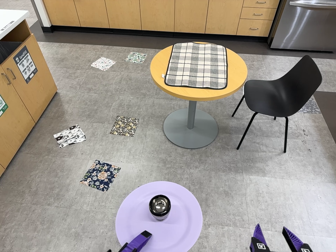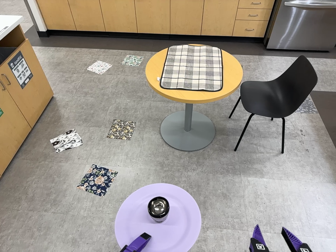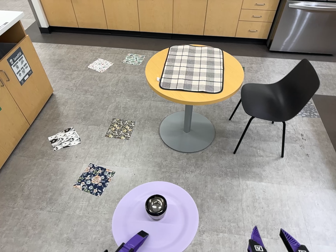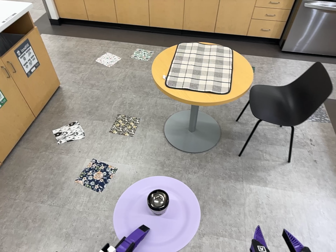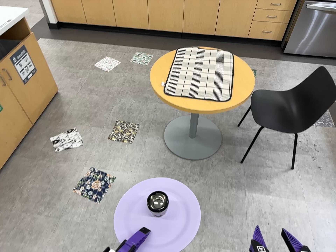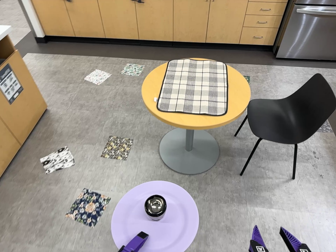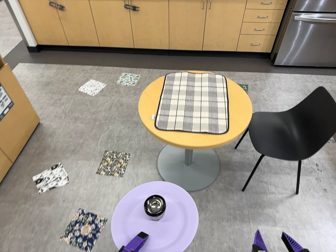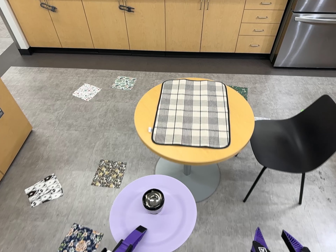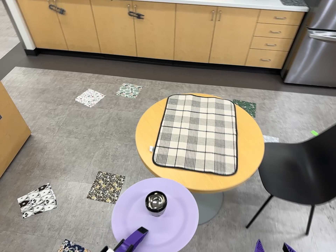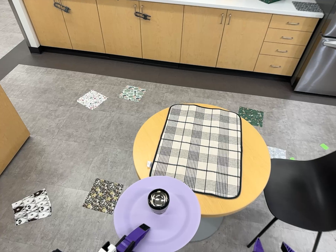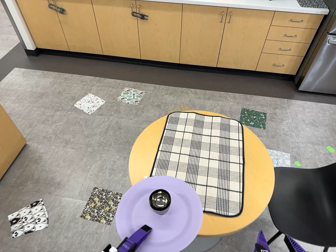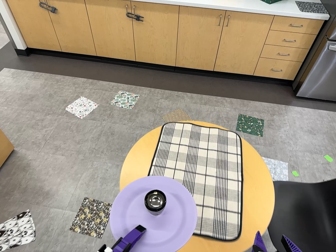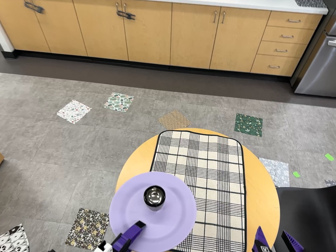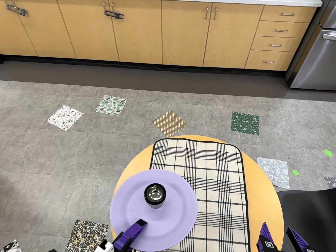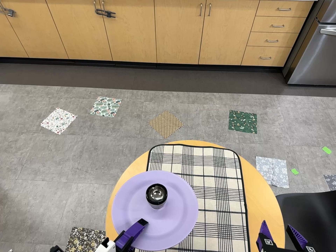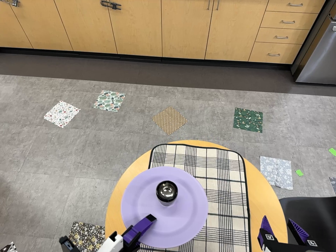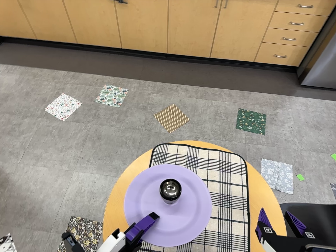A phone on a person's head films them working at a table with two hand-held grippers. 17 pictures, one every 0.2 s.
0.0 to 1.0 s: The camera travels forward, toward the top of its view and to its right, about 28 cm, so what stands in front looms larger.
1.0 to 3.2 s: The camera travels toward the top of its view and forward, about 110 cm, so close, fixed things drift downward. Its aim tips toward the bottom of its view by about 10 degrees.
The film runs forward here.
